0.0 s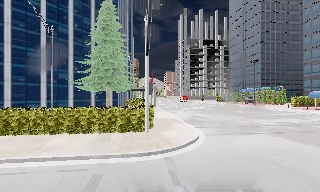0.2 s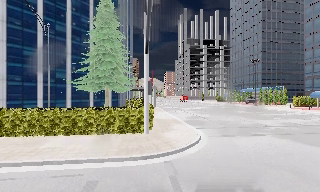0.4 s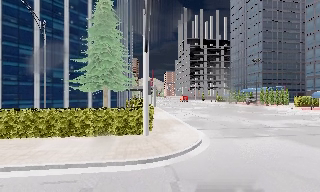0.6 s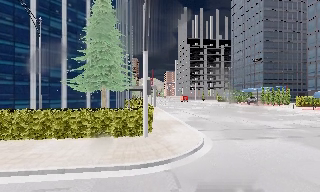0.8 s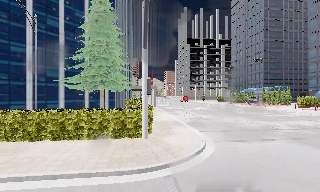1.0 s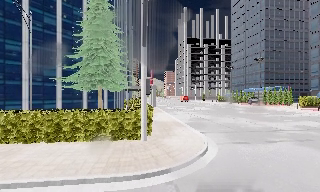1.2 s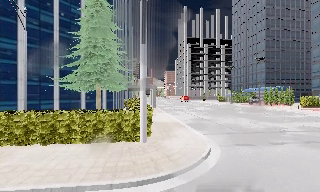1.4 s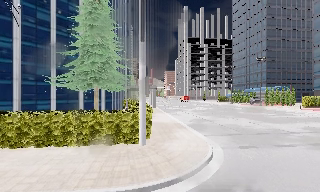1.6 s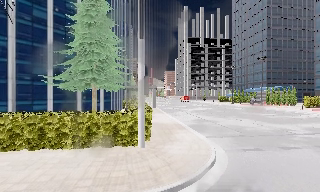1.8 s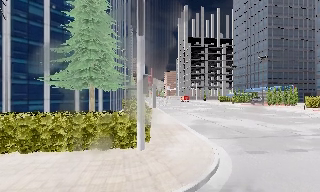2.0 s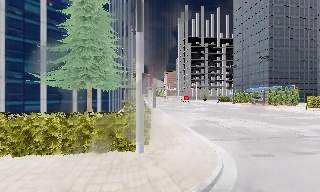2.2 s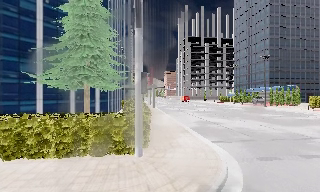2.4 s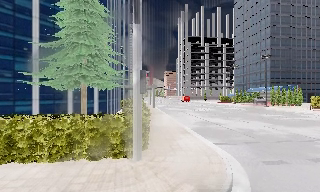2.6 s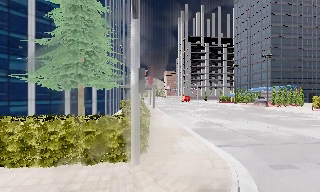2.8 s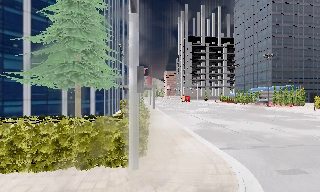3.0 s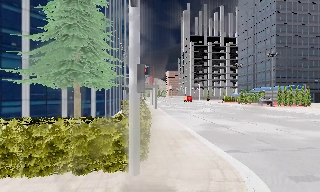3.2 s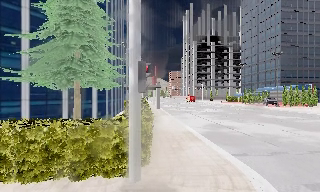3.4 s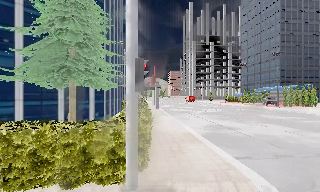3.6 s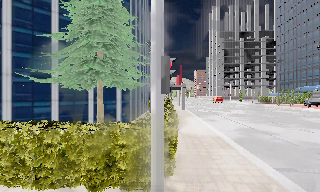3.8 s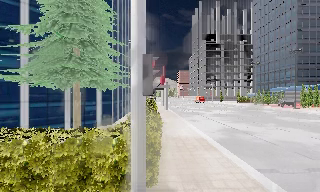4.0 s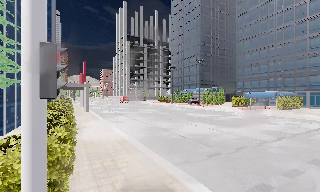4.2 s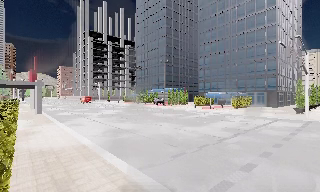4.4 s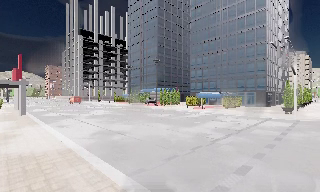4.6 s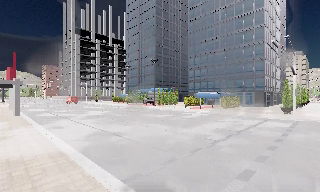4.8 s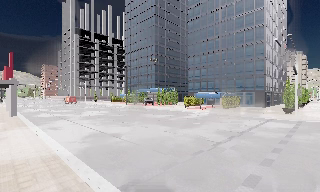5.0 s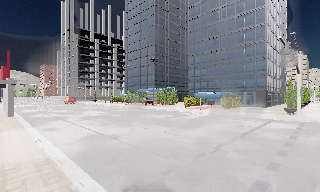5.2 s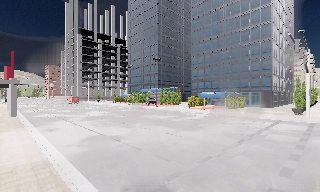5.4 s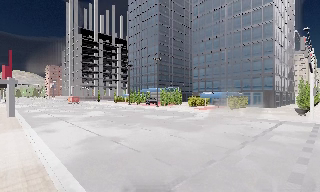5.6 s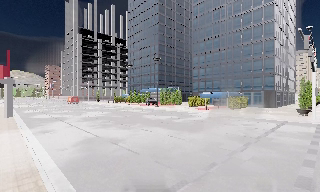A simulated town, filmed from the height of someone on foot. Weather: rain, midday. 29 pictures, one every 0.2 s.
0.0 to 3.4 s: The camera travels forward, about 6 m, so what stands in front looms larger.
3.4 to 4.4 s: The scene slides to the left, as the camera pans about 40 degrees to its right. It travels forward, about 2 m.
4.4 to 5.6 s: The camera travels forward, about 2 m, so what stands in front looms larger.
The film runs forward here.
